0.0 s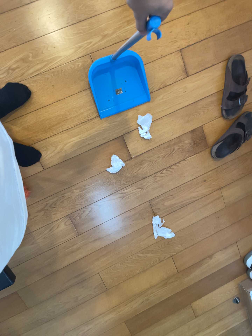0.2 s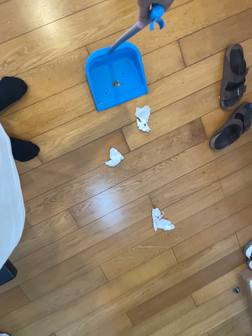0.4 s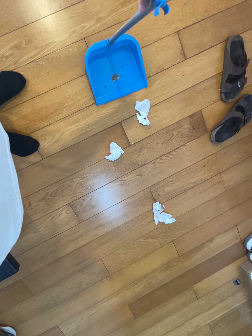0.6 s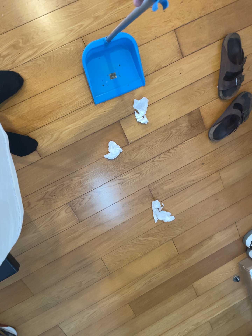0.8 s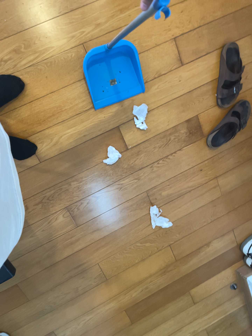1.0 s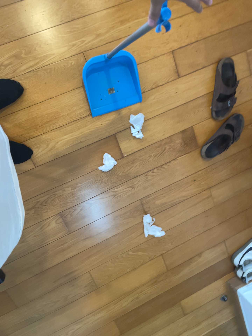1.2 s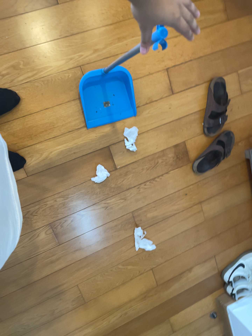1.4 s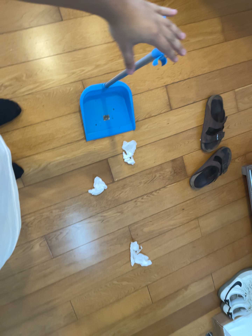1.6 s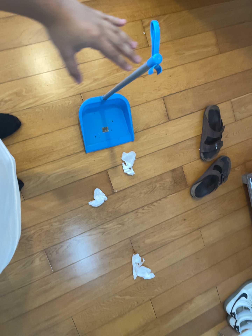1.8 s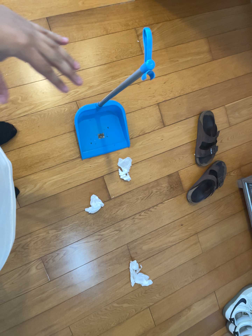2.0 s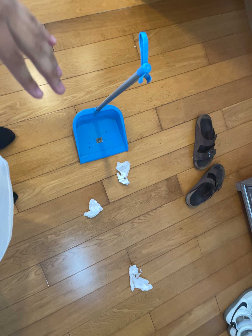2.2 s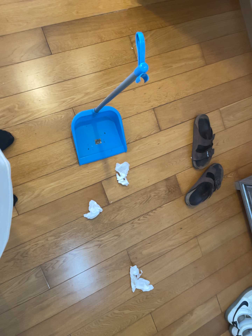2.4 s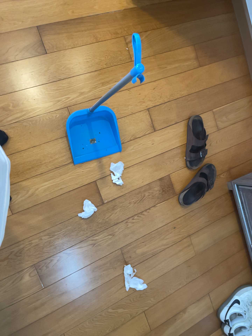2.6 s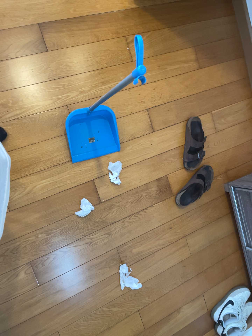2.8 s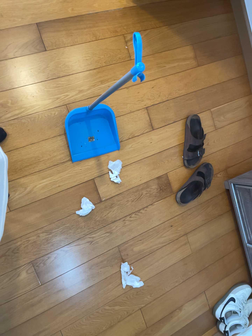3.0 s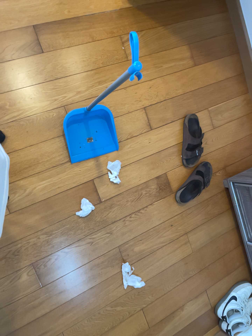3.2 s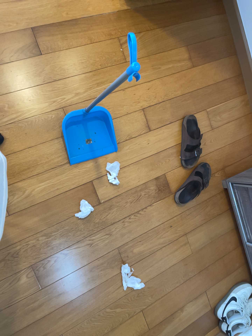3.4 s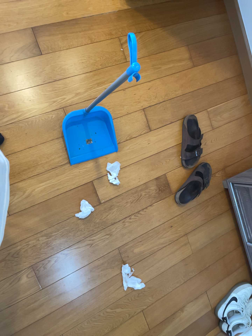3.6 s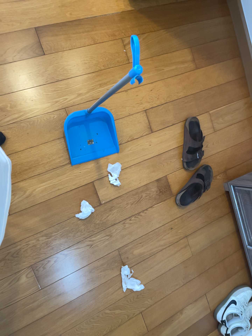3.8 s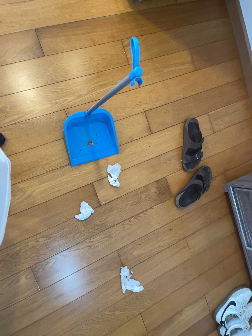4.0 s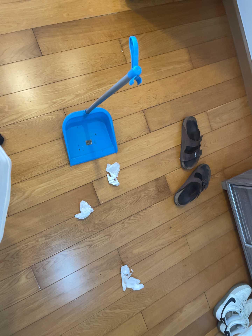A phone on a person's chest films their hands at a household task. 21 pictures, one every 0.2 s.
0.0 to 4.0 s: The camera travels toward the bottom of its view and backward, about 9 cm. Its aim tips toward the top of its view by about 15 degrees.
The film runs backward here.
